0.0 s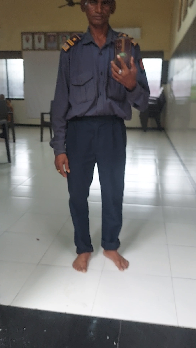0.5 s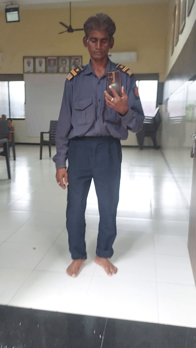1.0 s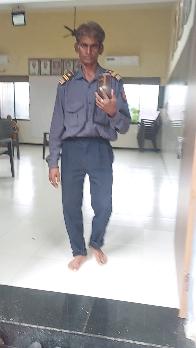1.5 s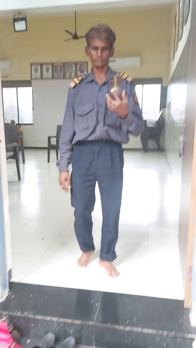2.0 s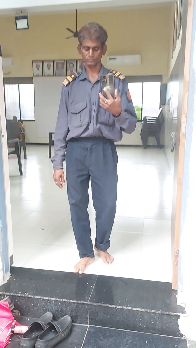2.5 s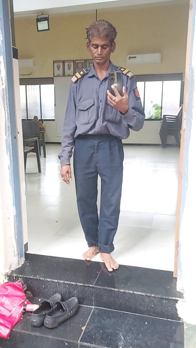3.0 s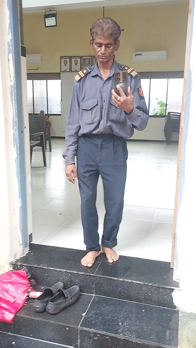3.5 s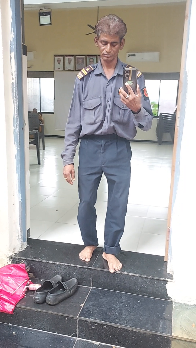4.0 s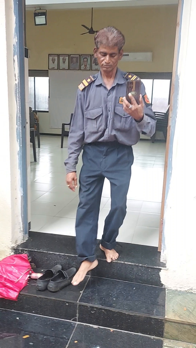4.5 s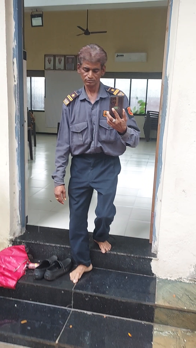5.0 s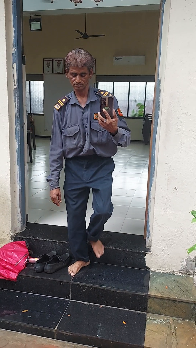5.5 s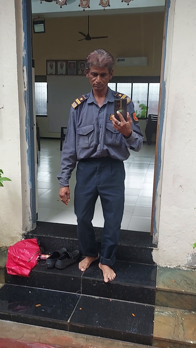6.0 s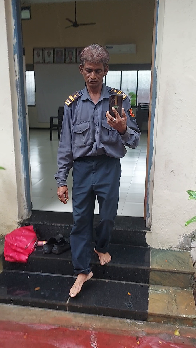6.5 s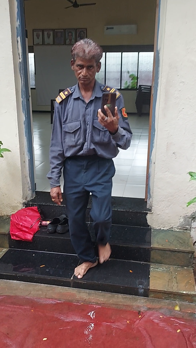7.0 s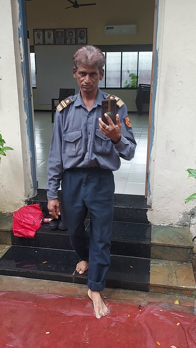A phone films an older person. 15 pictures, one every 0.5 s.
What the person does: Going down stairs.
